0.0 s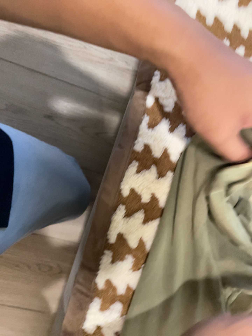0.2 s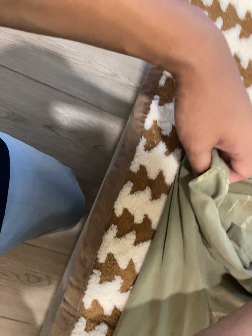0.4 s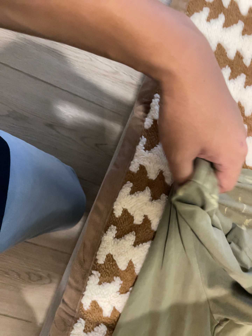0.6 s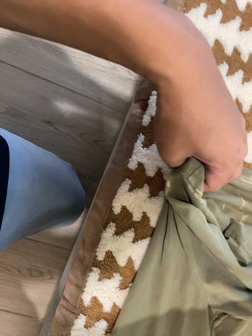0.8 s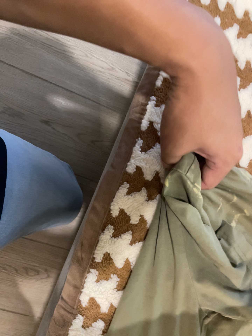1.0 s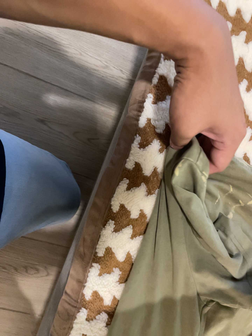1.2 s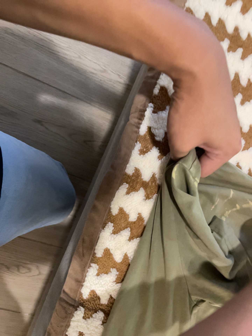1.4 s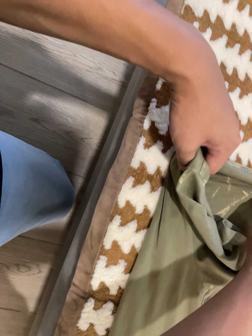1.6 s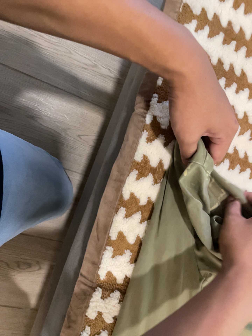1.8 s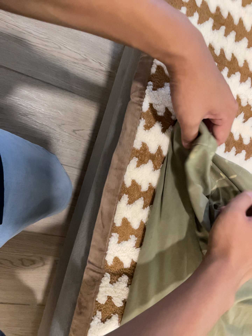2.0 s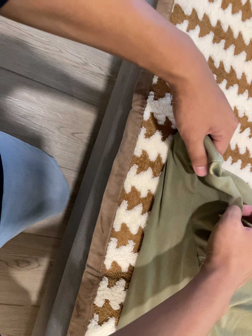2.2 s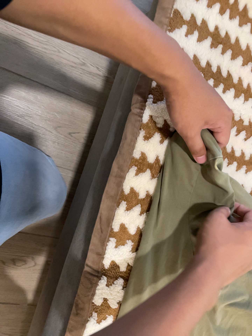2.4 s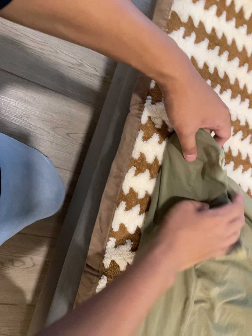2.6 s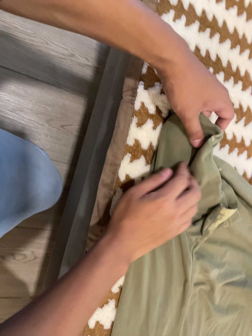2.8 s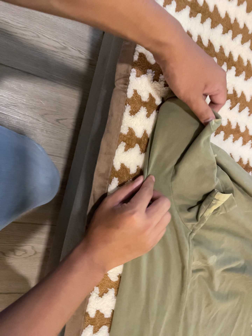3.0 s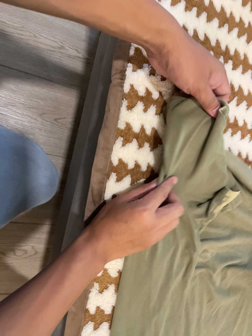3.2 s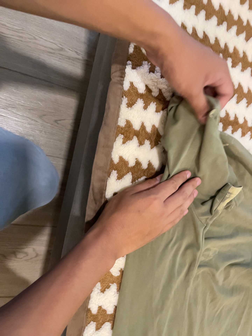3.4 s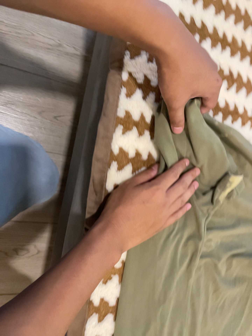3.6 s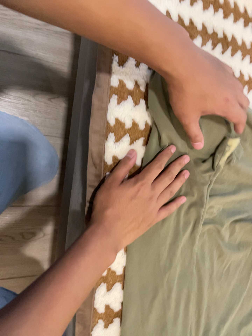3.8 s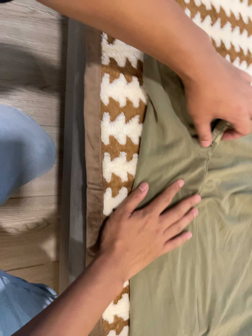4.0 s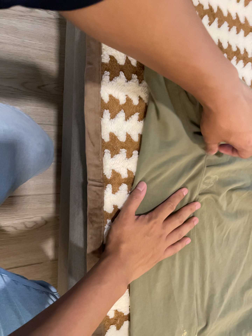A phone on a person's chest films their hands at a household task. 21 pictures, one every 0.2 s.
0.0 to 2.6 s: The camera pans to its right by about 15 degrees. It travels backward and to its left, about 12 cm, so what stands in front gets smaller.
2.6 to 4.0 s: The camera travels toward the bottom of its view, about 9 cm, so close, fixed things drift upward. It rolls about its line of sight by about 15 degrees, and the scene rotates counterclockwise.
The film runs backward here.
